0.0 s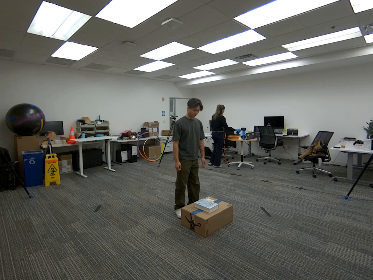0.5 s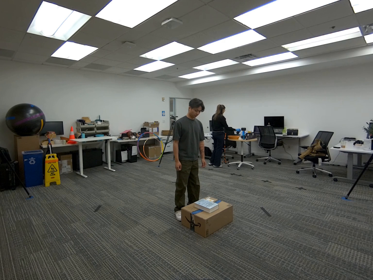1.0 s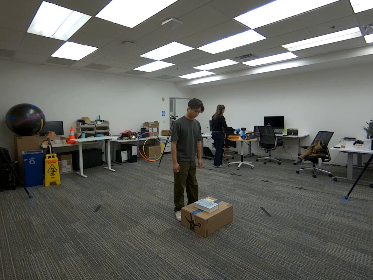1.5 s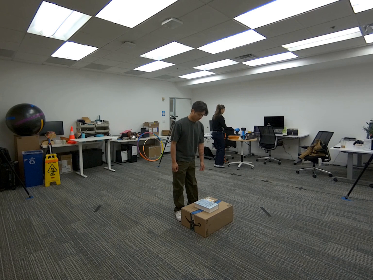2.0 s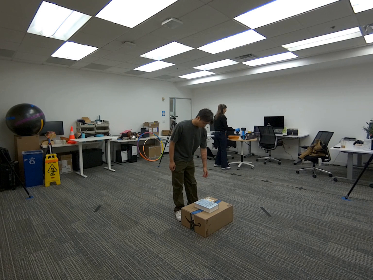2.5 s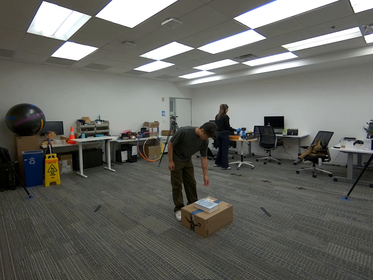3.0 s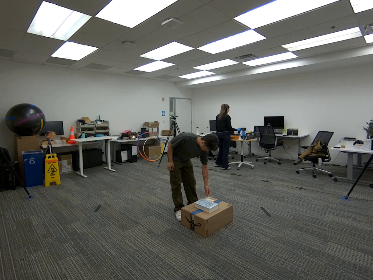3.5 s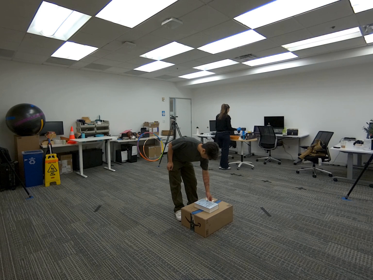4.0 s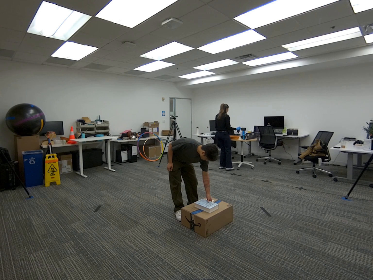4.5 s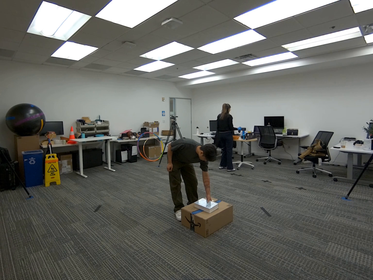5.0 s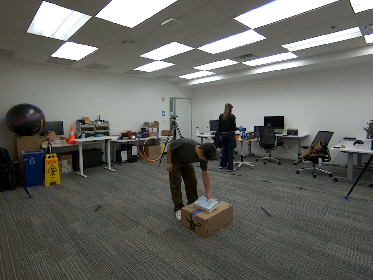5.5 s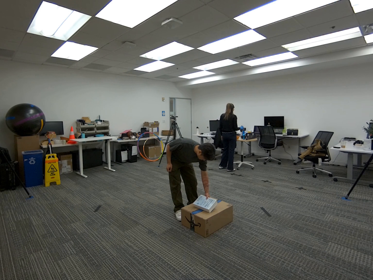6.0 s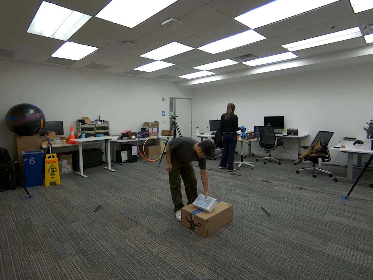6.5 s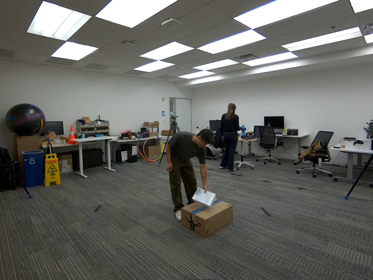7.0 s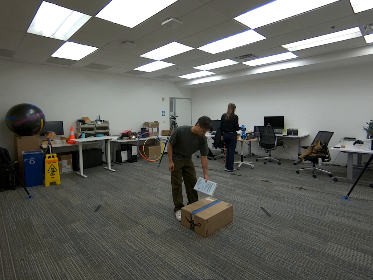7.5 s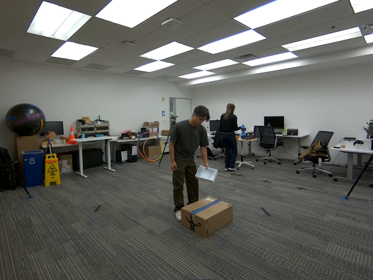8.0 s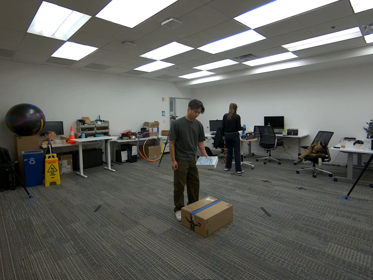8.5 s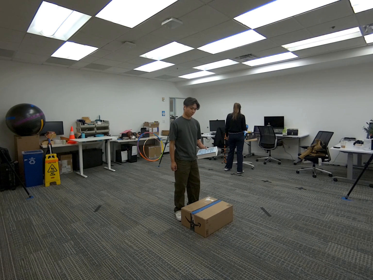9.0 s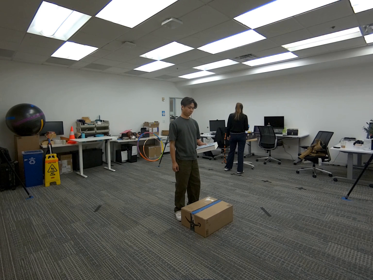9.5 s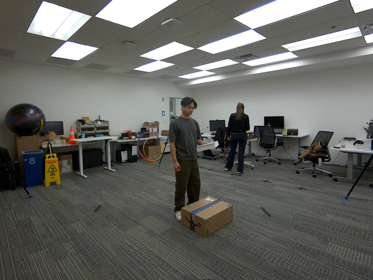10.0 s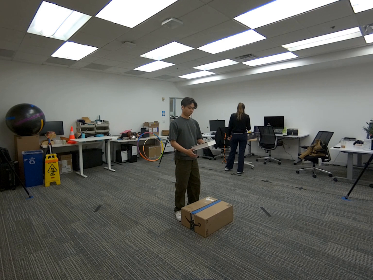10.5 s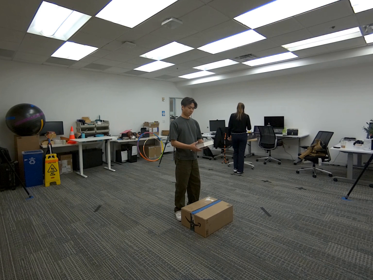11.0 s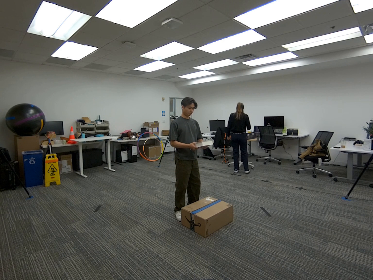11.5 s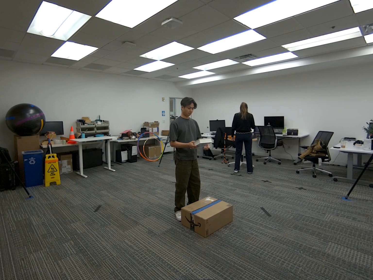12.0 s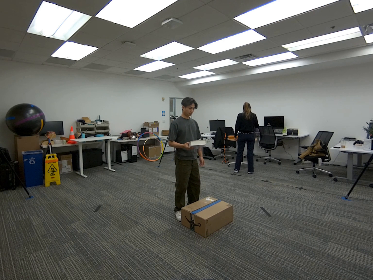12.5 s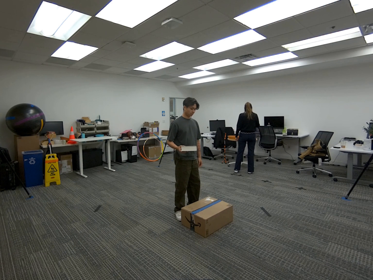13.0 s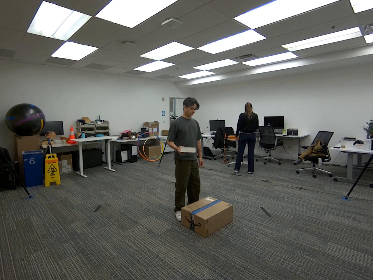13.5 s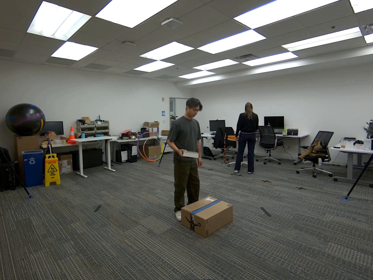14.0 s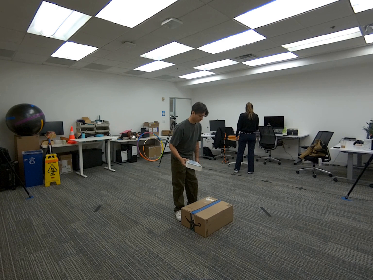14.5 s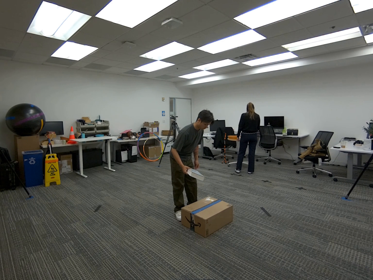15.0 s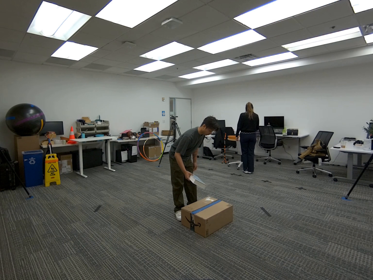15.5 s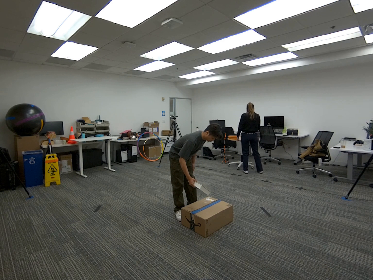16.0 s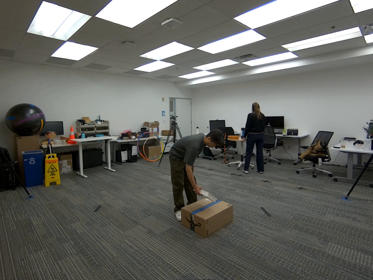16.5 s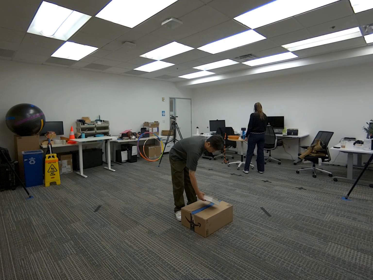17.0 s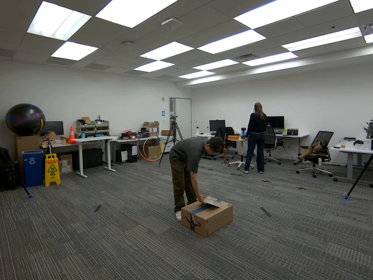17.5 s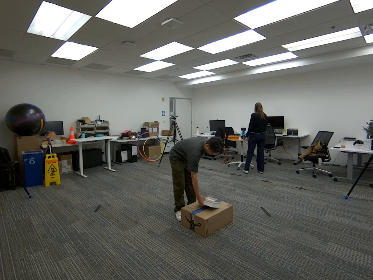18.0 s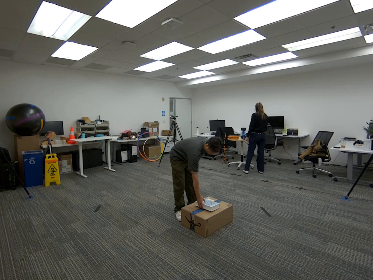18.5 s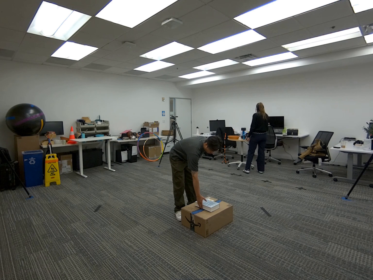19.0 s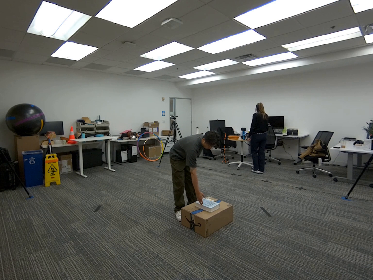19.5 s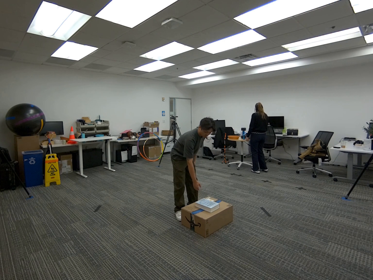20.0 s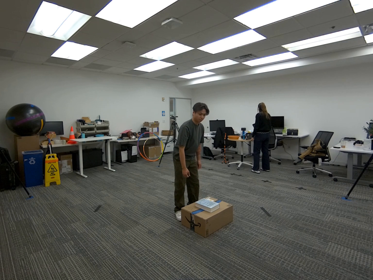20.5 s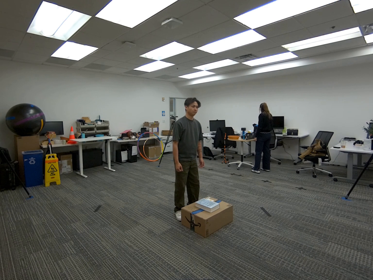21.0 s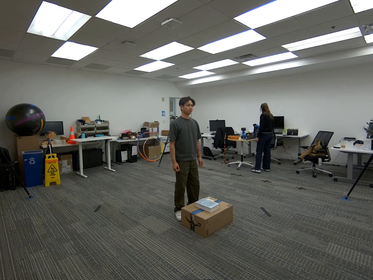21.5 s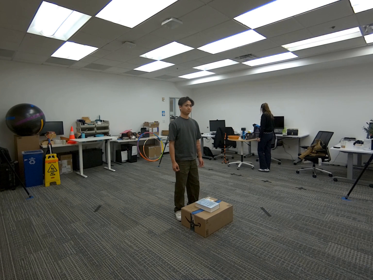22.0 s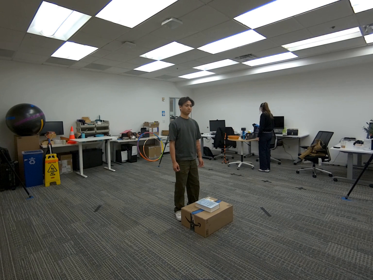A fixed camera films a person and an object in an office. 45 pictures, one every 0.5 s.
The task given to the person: Walk to the light blue book on the big brown cardboard box. Pick up the book with your left hand, transfer it to your right hand, and place it back on top of the box with your right hand.
